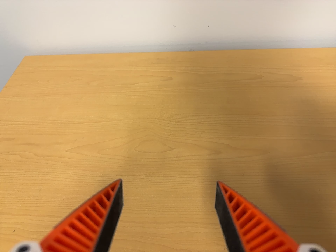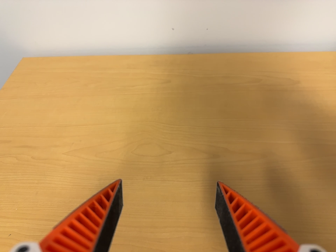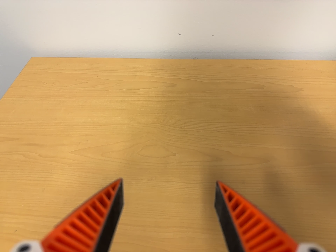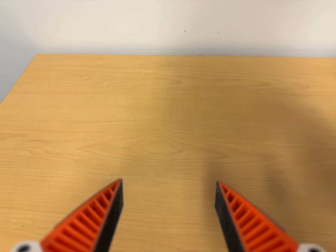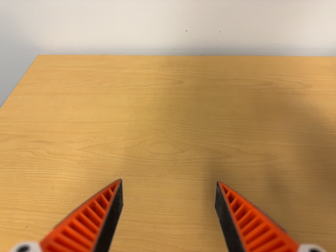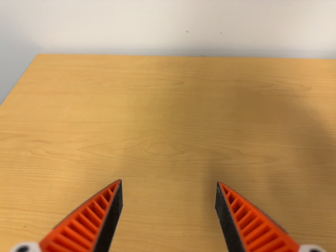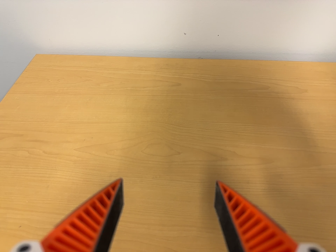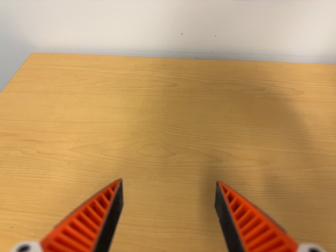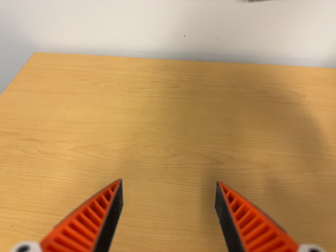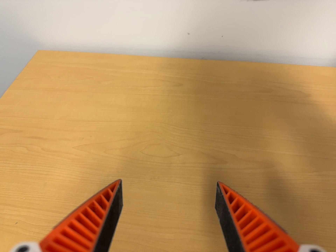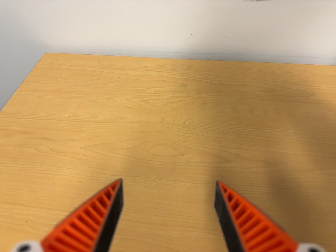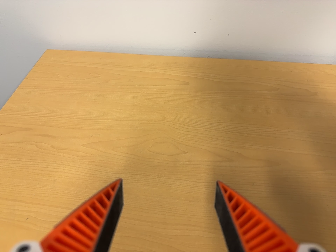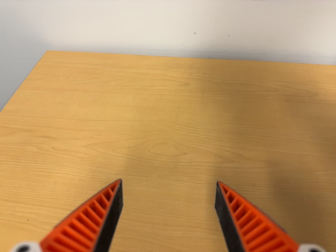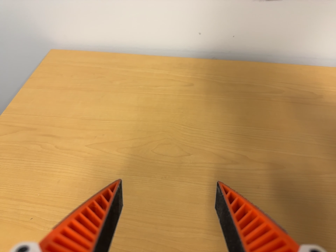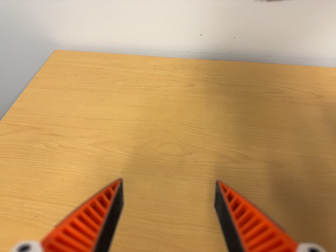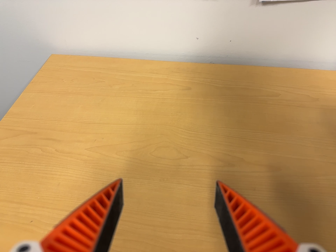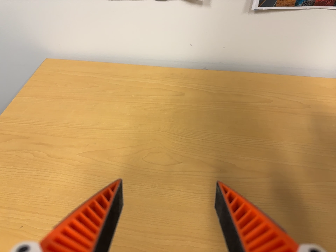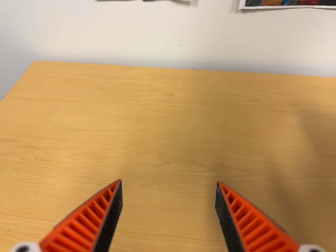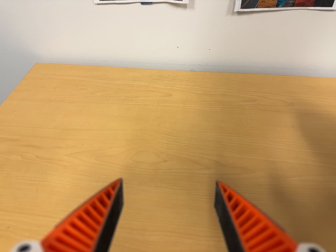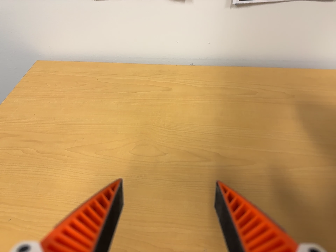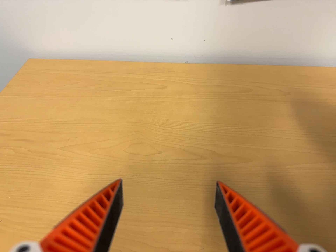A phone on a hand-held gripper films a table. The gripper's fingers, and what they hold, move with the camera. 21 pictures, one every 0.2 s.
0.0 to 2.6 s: The camera shifts only a little, or ends up much as it began.
2.6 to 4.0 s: The camera travels to its right, about 5 cm, so close, fixed things drift to the left.
The film runs forward here.
